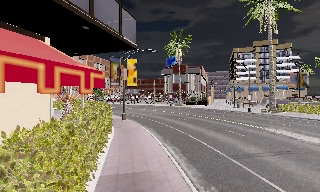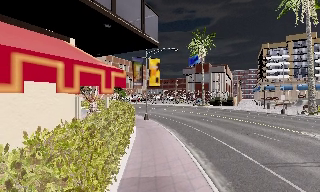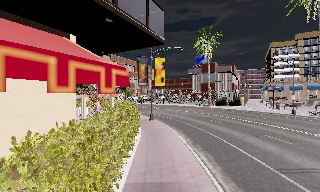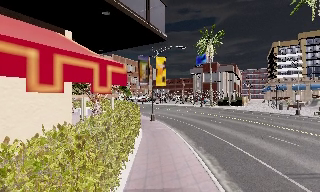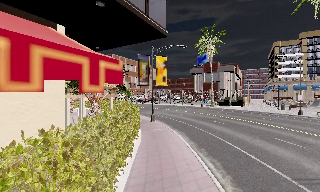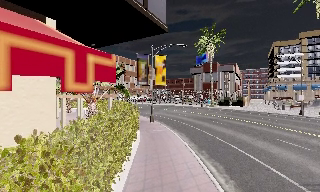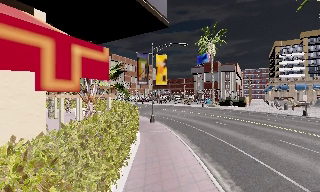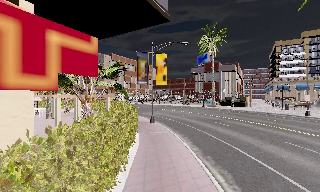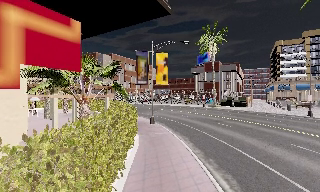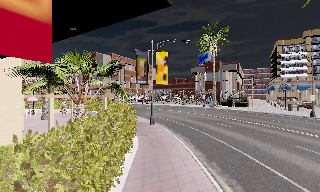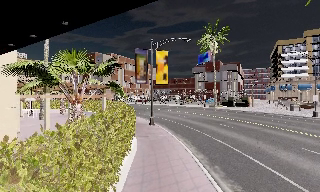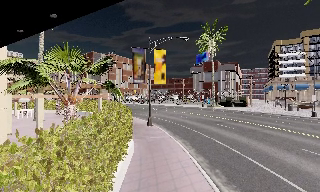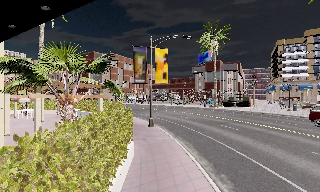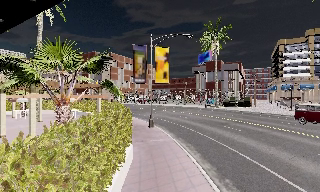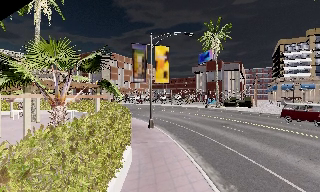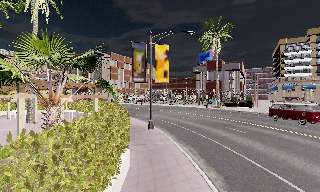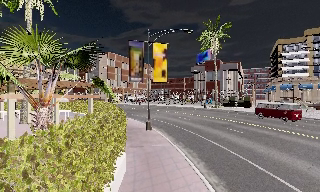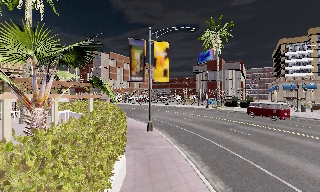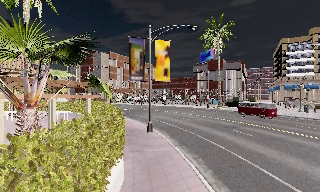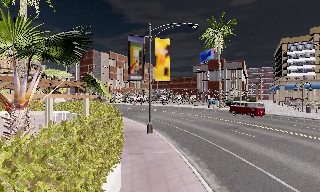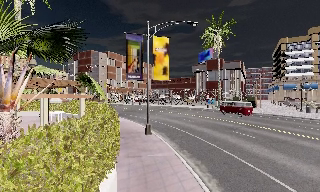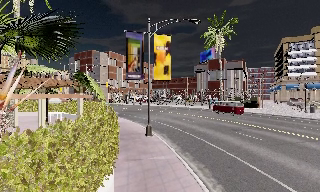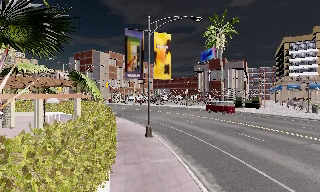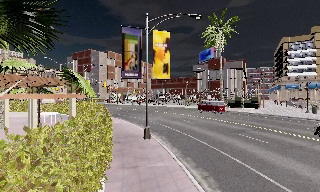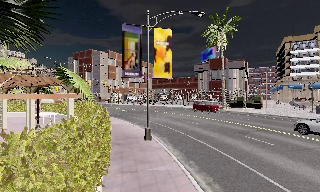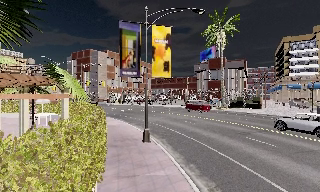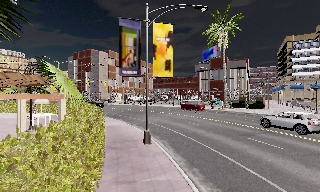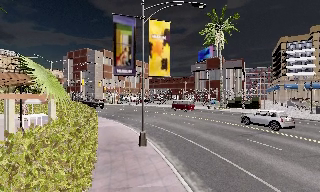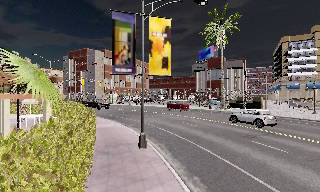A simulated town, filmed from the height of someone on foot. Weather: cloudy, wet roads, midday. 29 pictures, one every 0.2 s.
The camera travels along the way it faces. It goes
forward.
0.0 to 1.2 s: The scene slides to the right, as the camera pans about 10 degrees to its left. It travels forward, about 2 m, so what stands in front looms larger.
1.2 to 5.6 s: The camera travels forward, about 7 m, so what stands in front looms larger.
The film runs forward here.
